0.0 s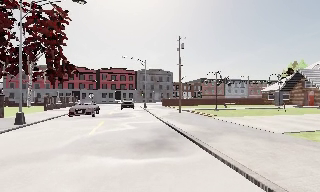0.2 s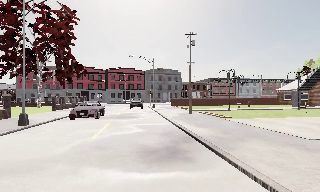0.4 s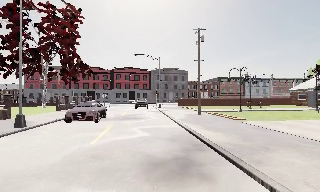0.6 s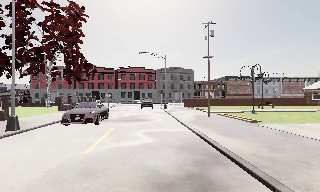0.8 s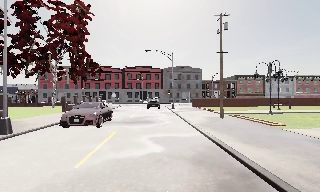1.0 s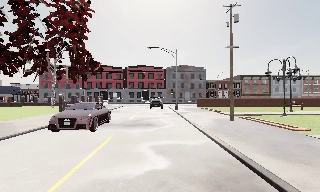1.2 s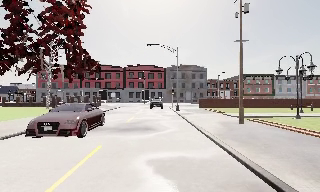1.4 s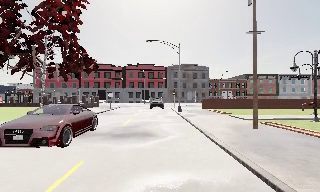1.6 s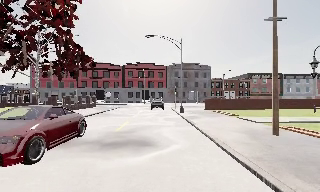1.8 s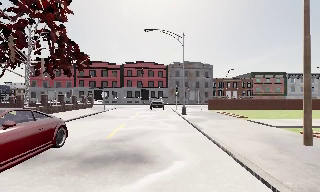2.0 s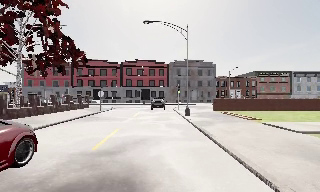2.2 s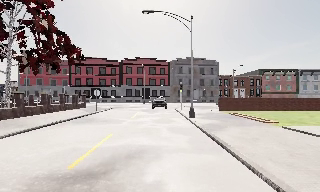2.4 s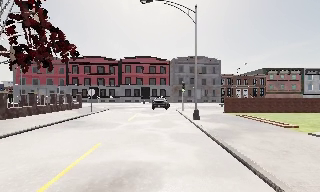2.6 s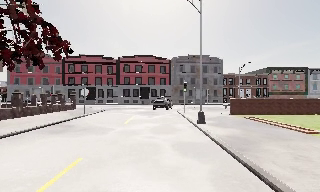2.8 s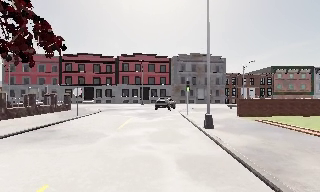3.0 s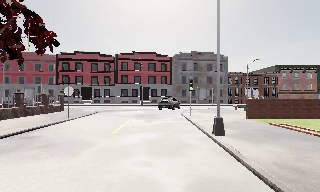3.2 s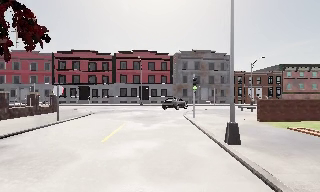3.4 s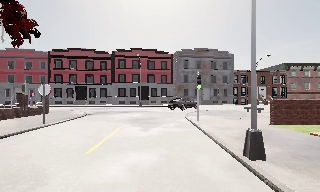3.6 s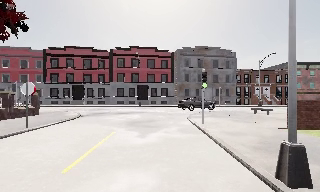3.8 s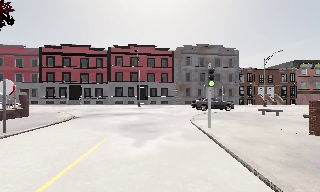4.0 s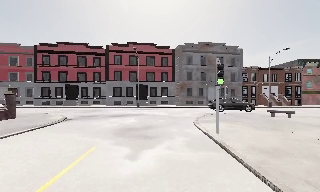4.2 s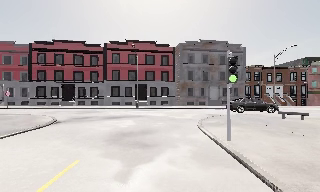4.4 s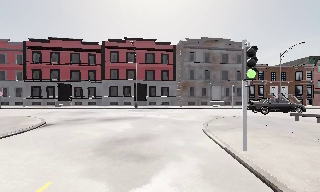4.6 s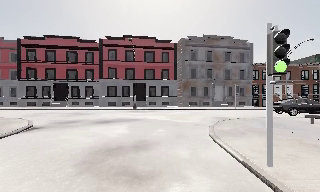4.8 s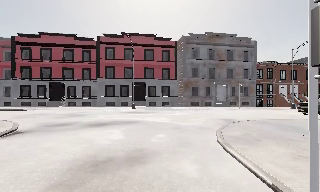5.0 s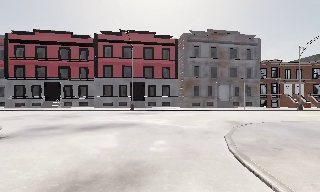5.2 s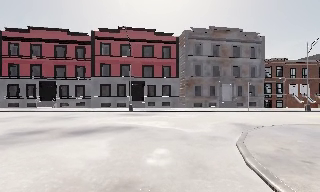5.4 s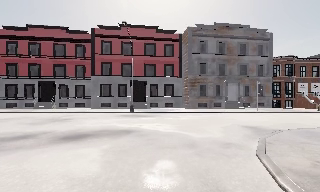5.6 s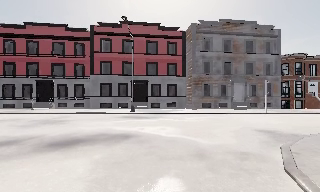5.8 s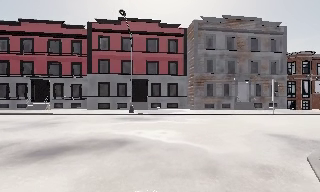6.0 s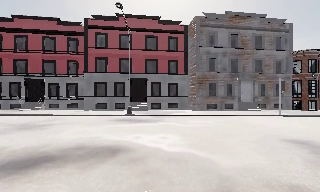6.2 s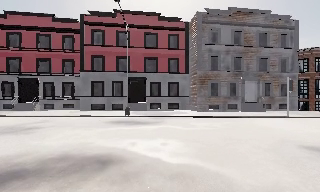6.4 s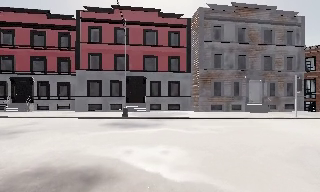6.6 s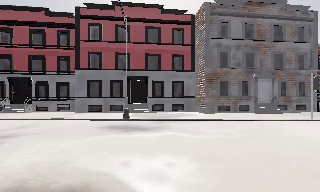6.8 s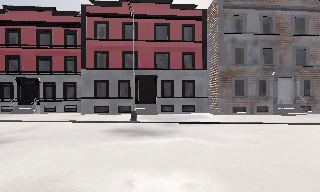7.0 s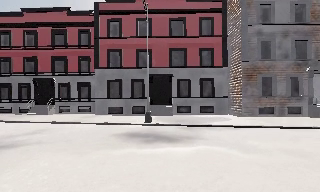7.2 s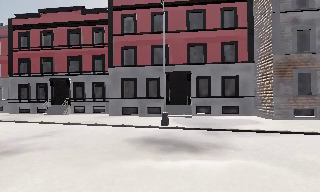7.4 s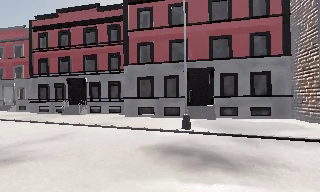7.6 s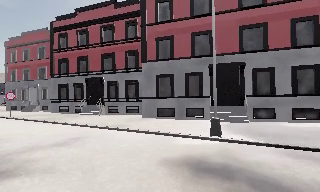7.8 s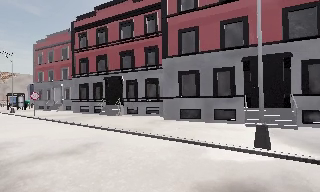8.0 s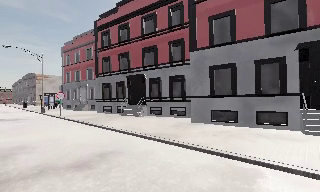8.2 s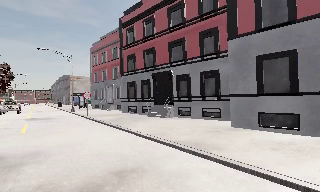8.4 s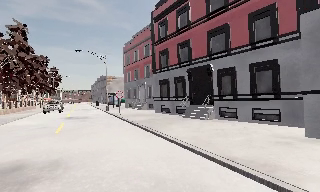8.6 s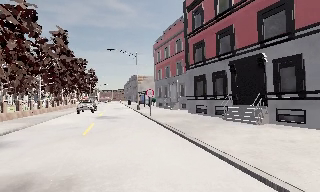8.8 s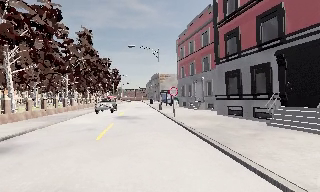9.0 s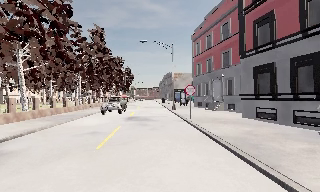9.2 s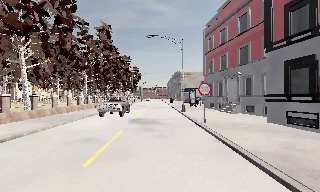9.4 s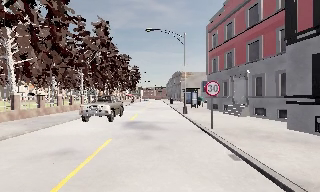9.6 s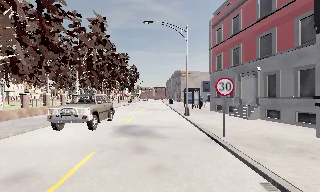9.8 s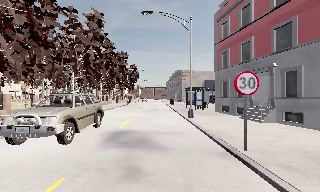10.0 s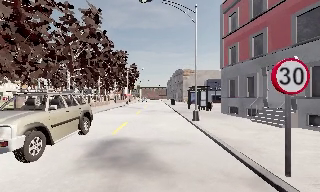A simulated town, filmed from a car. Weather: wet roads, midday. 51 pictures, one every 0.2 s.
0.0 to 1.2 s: The camera pans to its left, which is counterclockwise from overhead, by about 10 degrees. It travels forward, about 6 m, so what stands in front looms larger.
1.2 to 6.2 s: The camera travels forward, about 30 m, so what stands in front looms larger.
6.2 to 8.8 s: The scene slides to the right, as the camera pans about 80 degrees to its left. It travels forward, about 15 m. It gains speed.
8.8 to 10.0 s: The camera travels forward, about 9 m, so what stands in front looms larger.
The film runs forward here.
